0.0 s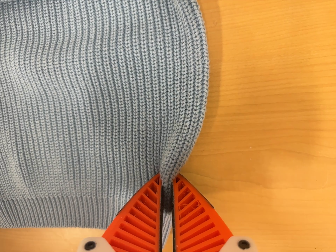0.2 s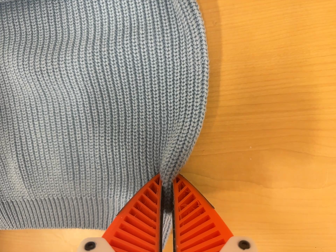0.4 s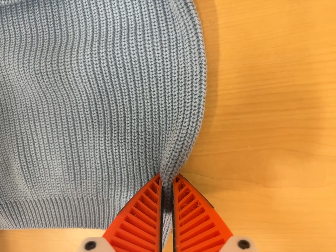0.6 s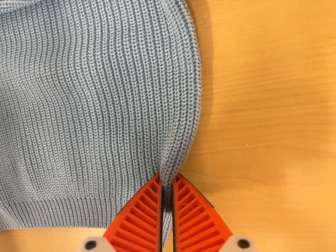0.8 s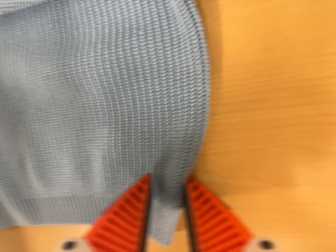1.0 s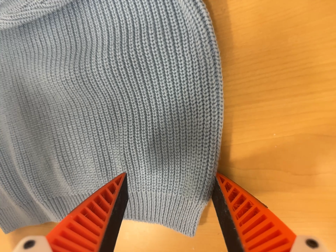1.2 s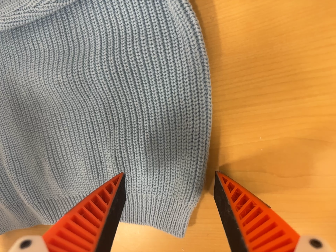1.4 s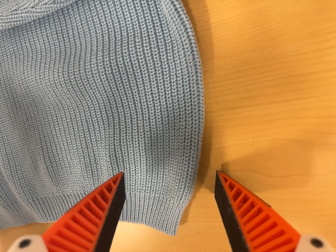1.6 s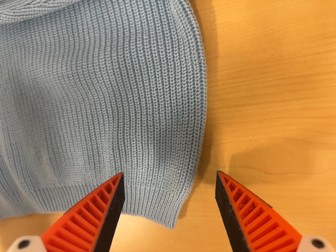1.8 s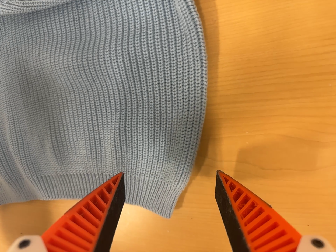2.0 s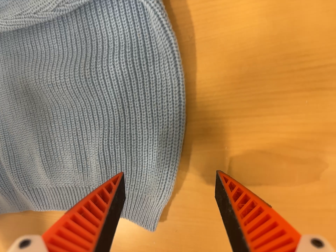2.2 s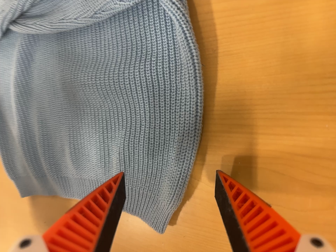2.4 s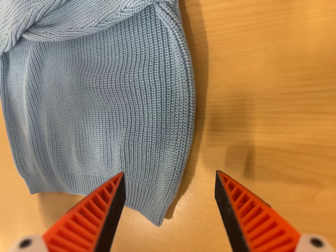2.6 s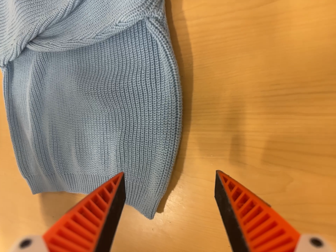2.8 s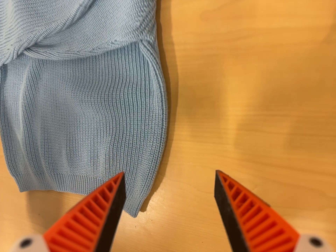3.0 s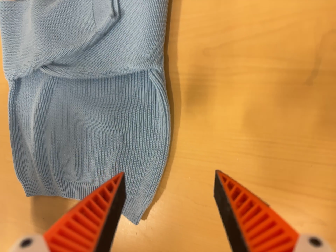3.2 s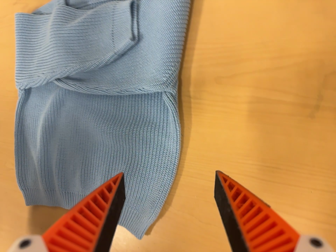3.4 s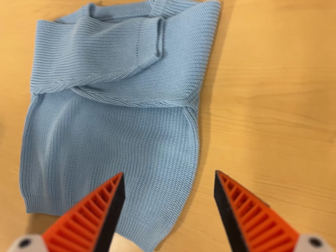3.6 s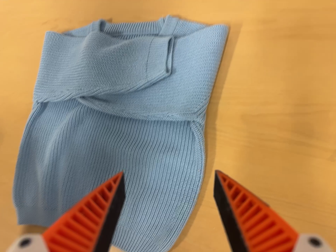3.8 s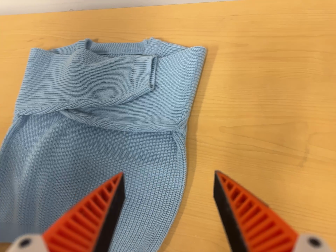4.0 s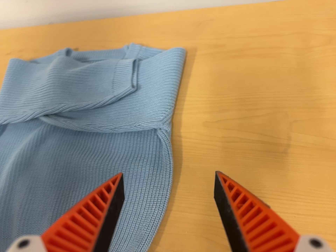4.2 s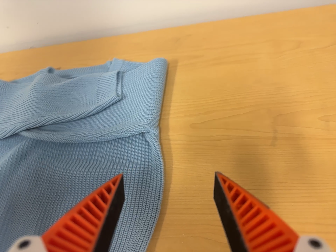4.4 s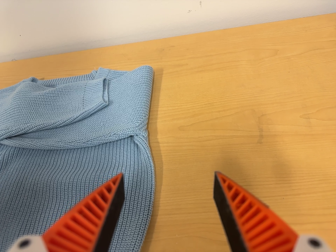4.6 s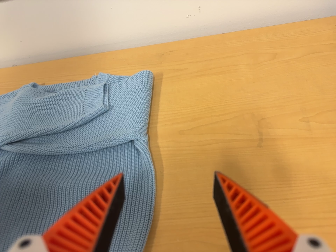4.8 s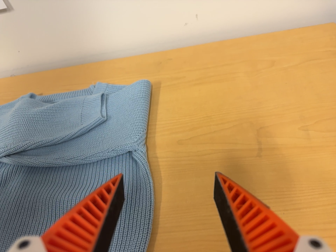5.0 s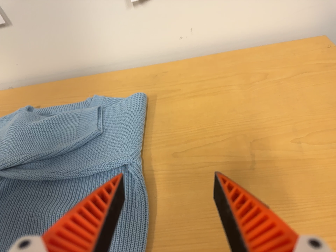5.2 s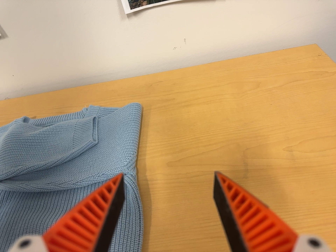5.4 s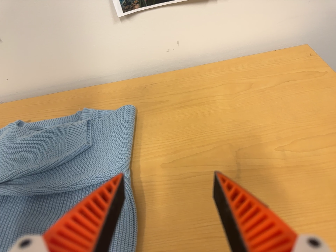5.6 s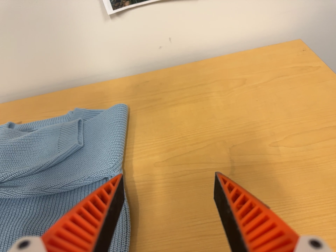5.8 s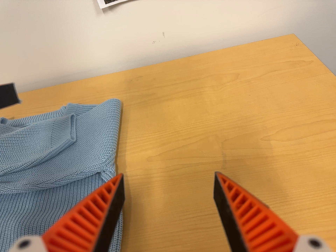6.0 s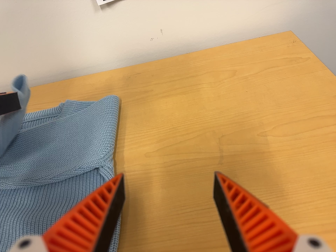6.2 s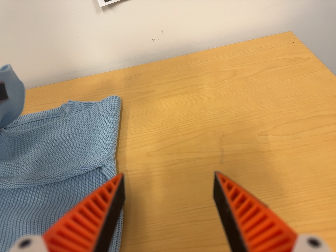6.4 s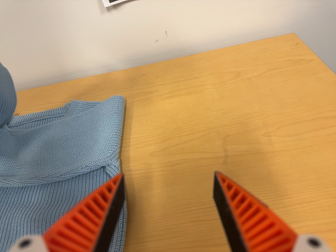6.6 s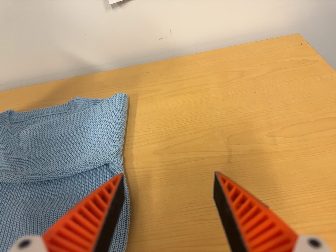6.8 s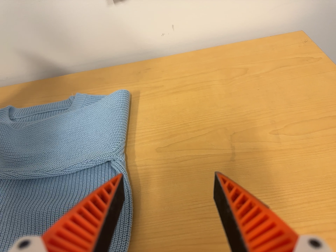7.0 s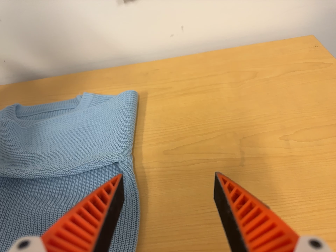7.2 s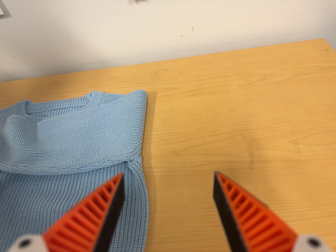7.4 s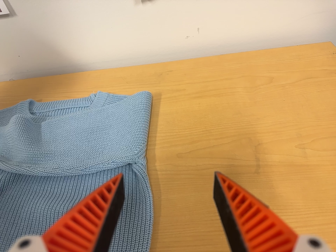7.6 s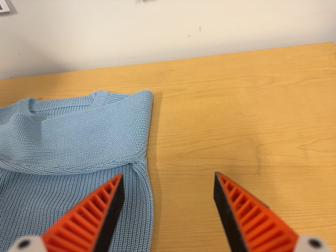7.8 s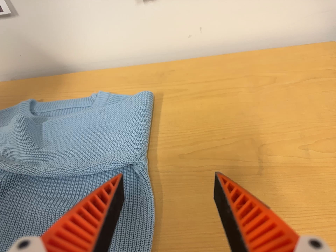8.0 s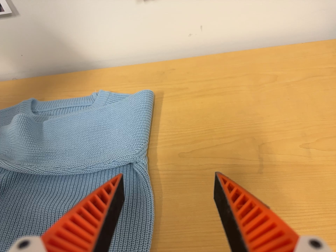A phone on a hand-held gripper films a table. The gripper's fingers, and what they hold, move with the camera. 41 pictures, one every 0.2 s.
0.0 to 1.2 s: The camera shifts only a little, or ends up much as it began.
1.2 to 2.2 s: The camera travels to its right, about 6 cm. It rolls about its line of sight by about 10 degrees, and the scene rotates clockwise.
2.2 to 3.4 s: The camera travels backward and to its left, about 16 cm, so what stands in front gets smaller. Its aim tips toward the top of its view by about 10 degrees, and the scene shifts downward. It rolls about its line of sight by about 15 degrees, and the scene rotates clockwise.
3.4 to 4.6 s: The camera swings to its right by about 20 degrees, and the scene slides to the left. It travels toward the bottom of its view and to its left, about 18 cm. Its aim tips toward the top of its view by about 30 degrees.
4.6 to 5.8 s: The camera travels to its right, about 5 cm, so close, fixed things drift to the left.
5.8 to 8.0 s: The camera travels to its left, about 4 cm, so close, fixed things drift to the right.
The film runs backward here.
